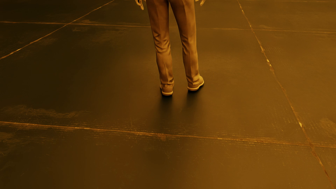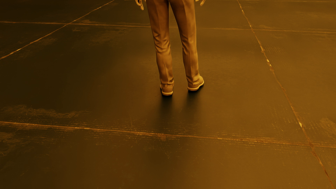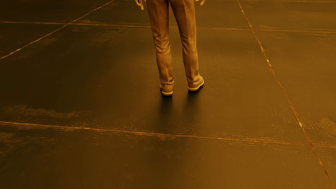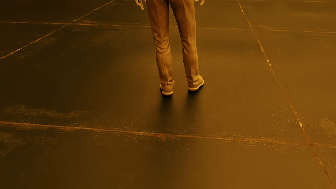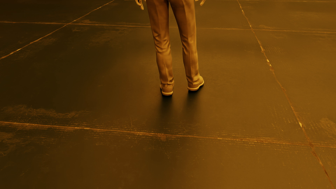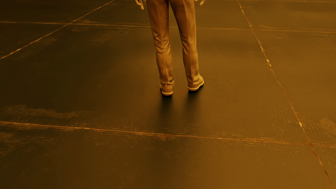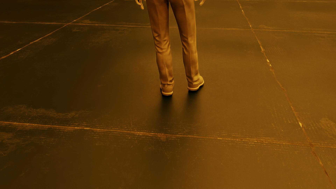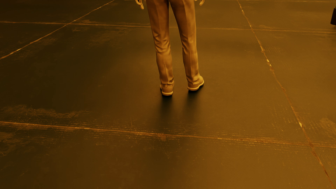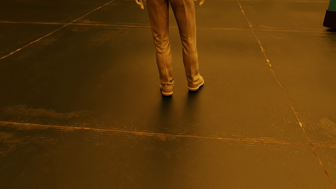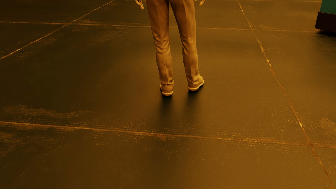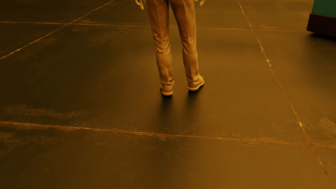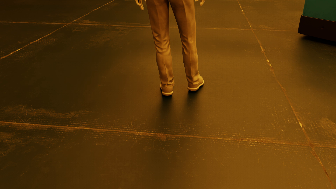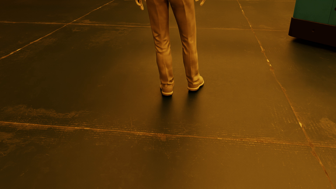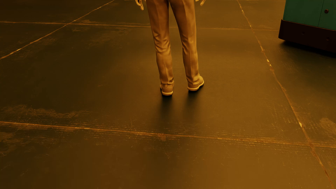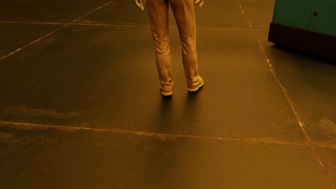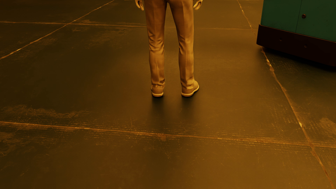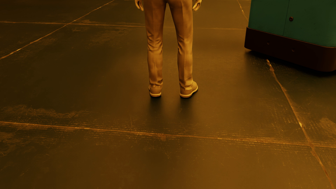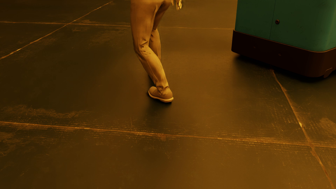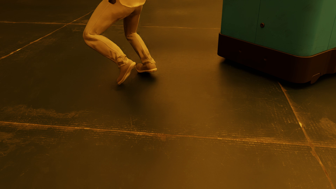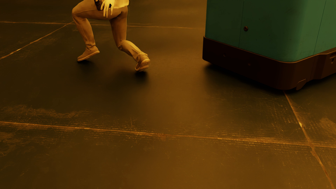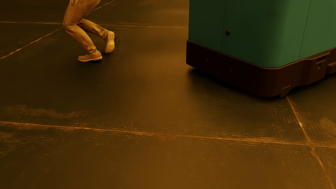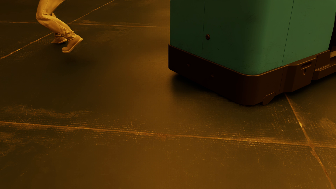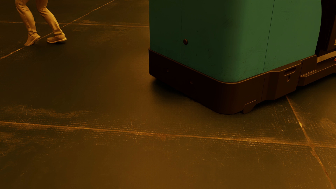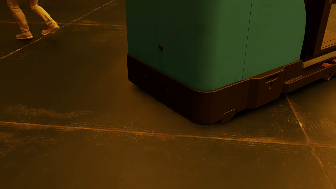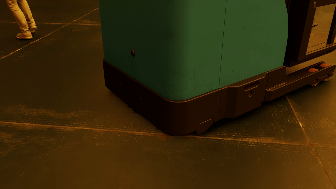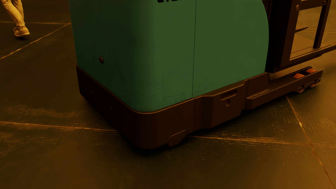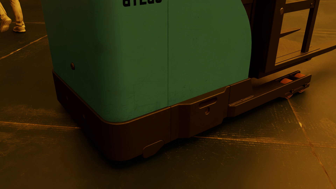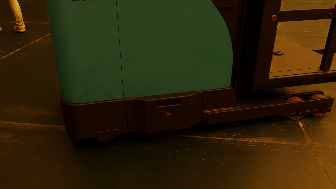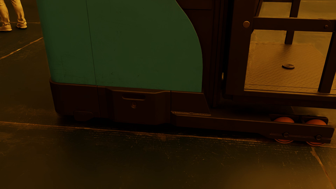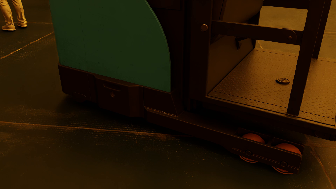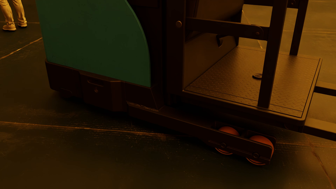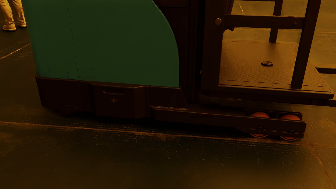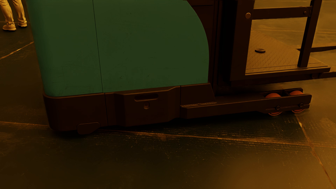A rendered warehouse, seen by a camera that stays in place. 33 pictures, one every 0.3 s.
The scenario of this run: Near miss between a forklift and a person.
